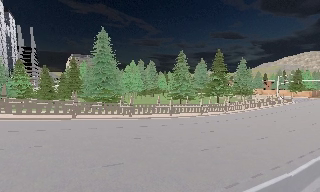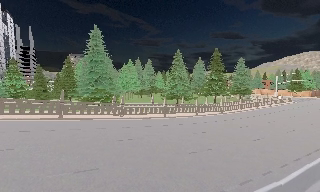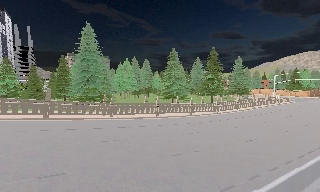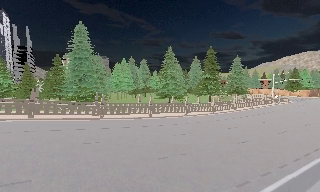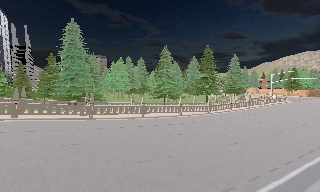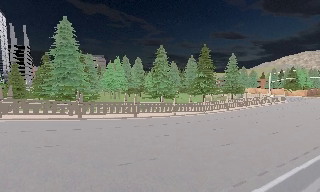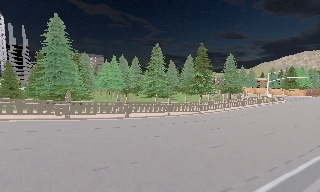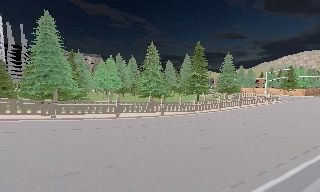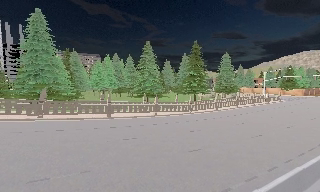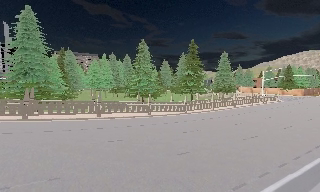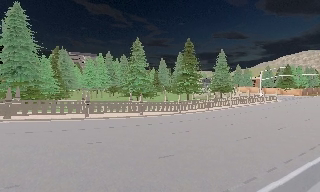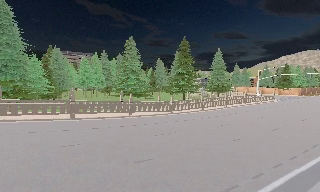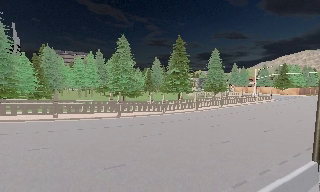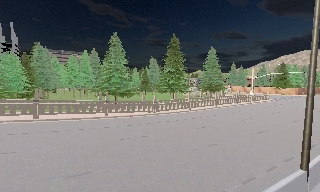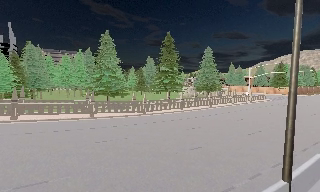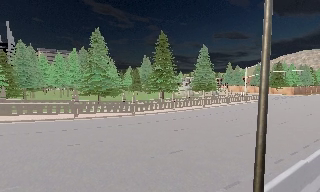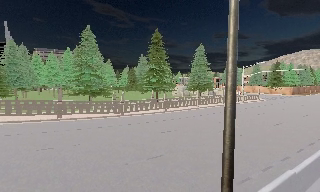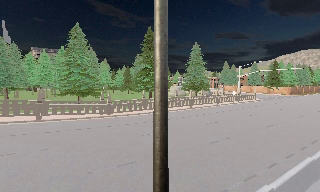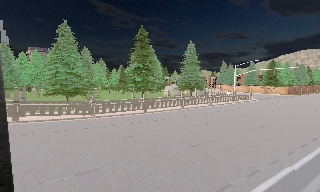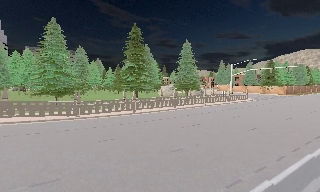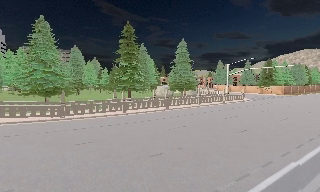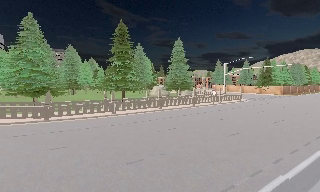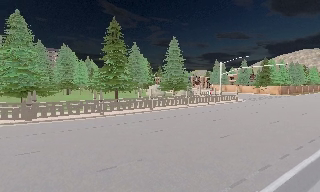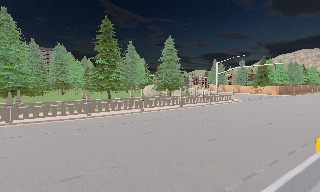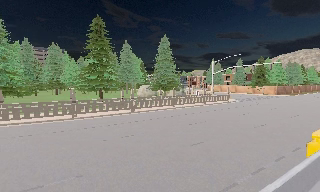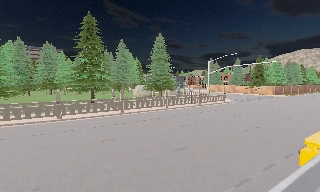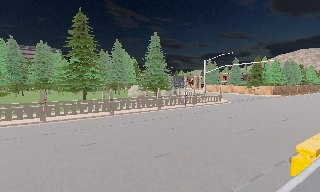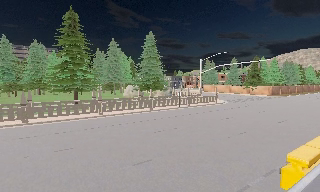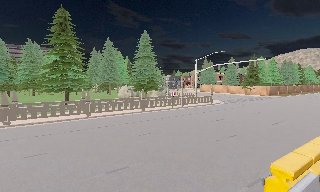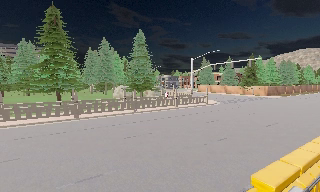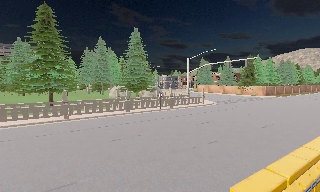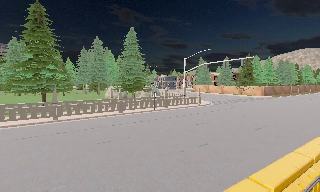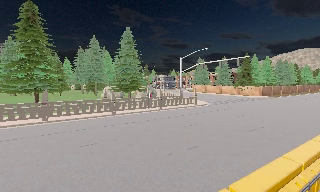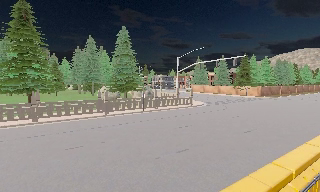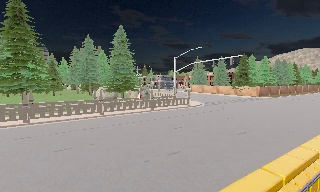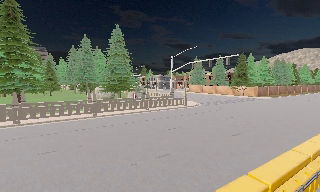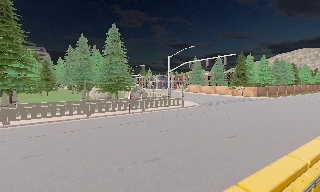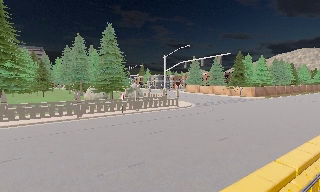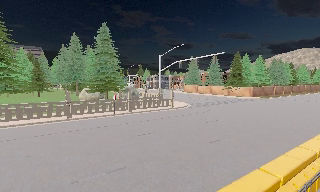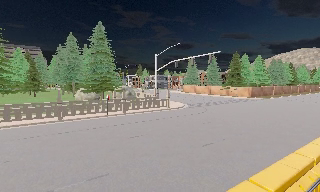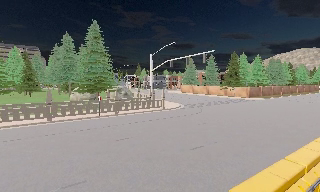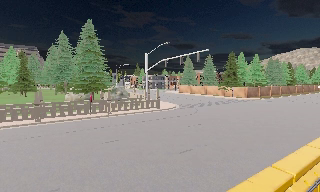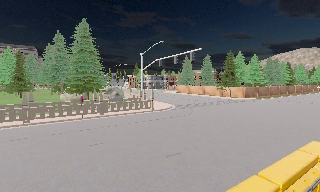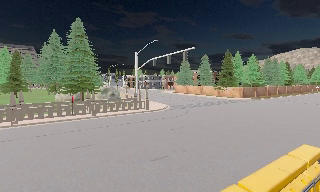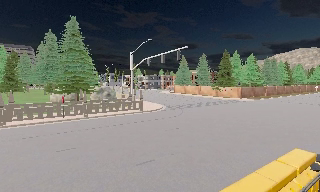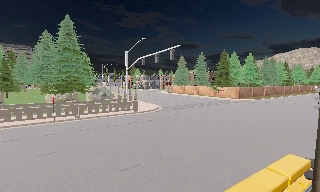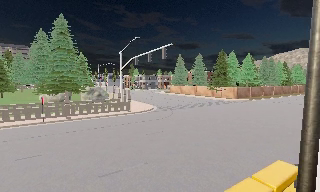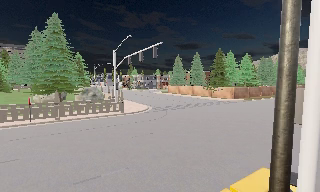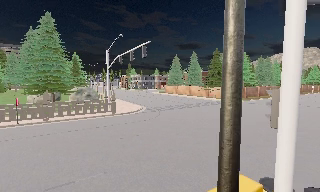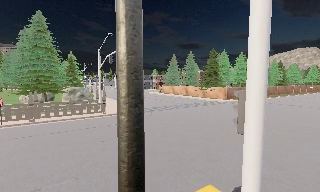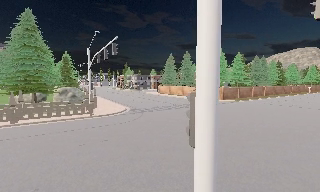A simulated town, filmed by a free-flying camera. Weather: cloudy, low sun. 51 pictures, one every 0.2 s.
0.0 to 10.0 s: The camera travels to its right and forward, about 55 m, so close, fixed things drift to the left.
The film runs forward here.
